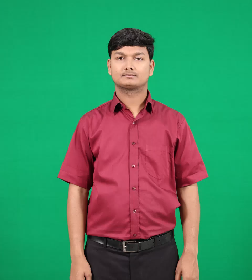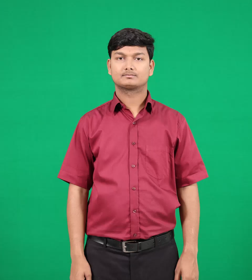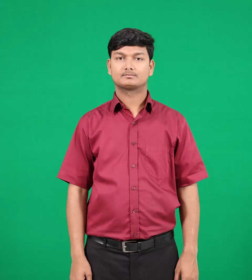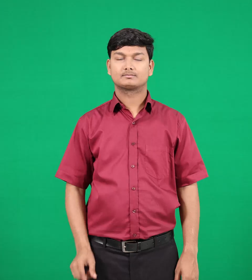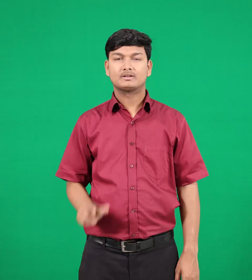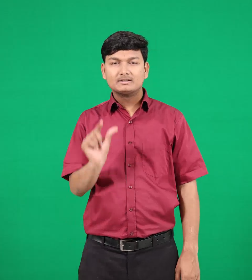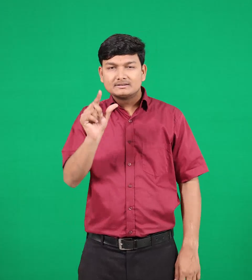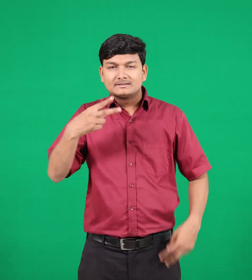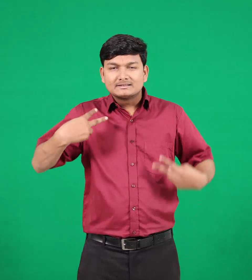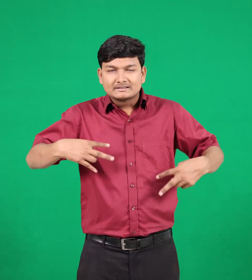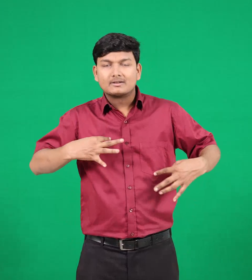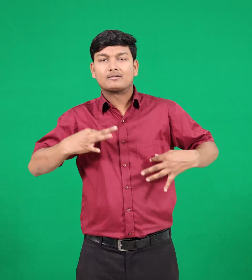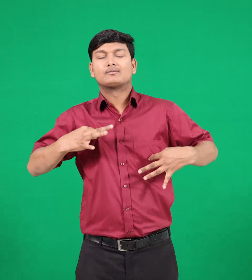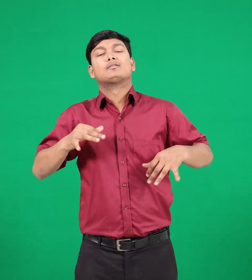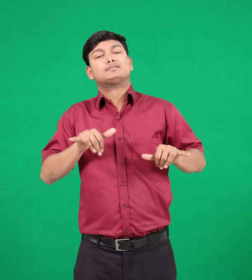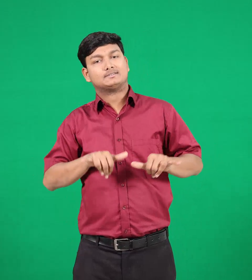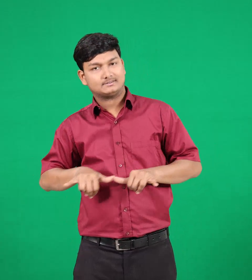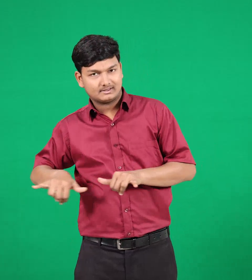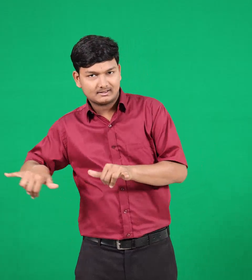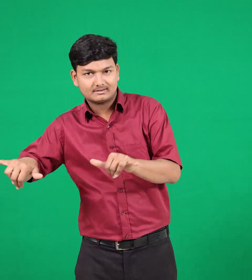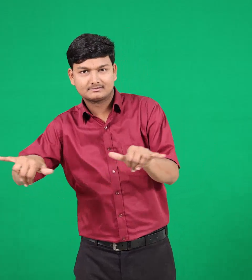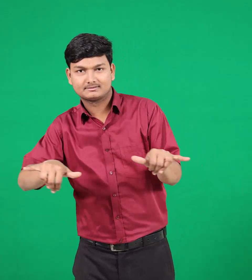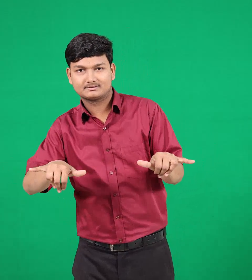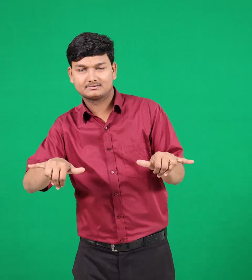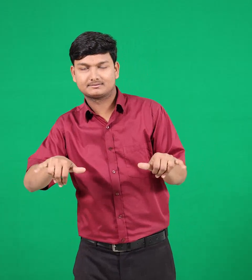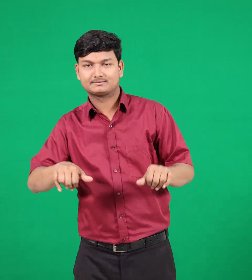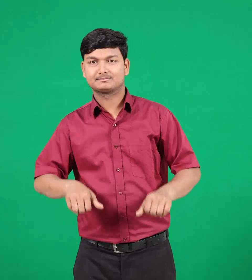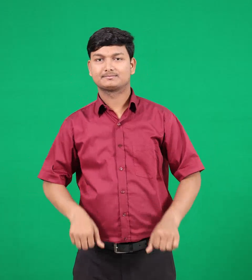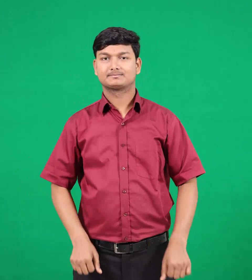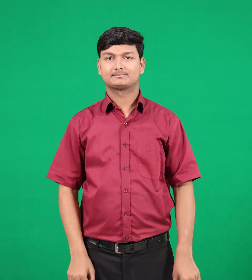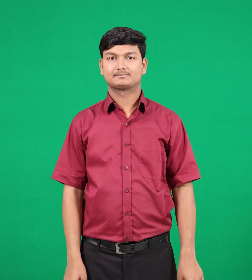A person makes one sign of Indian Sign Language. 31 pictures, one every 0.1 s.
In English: uniform
